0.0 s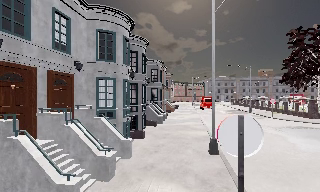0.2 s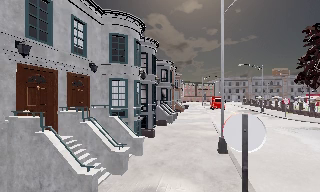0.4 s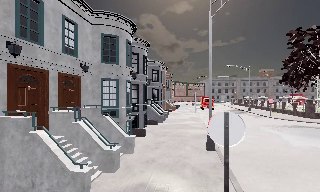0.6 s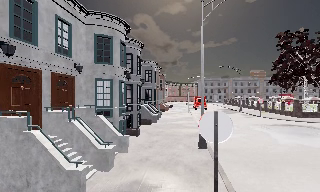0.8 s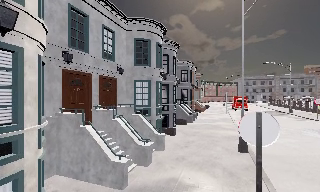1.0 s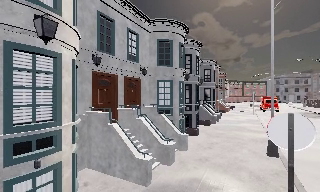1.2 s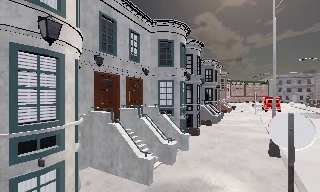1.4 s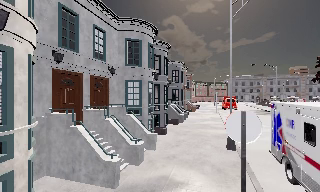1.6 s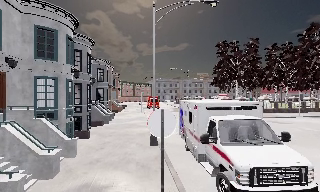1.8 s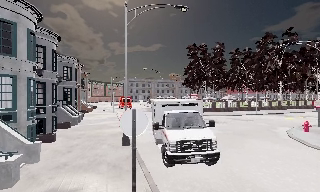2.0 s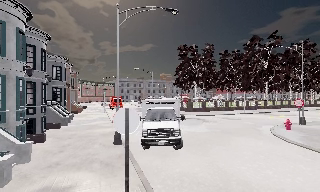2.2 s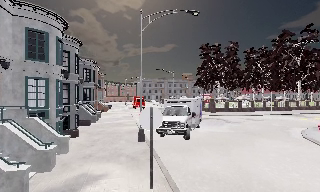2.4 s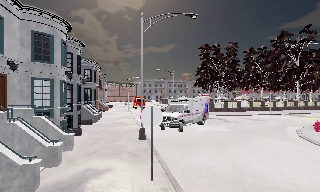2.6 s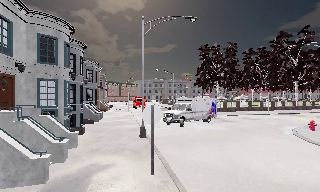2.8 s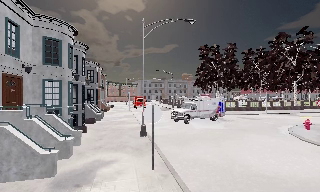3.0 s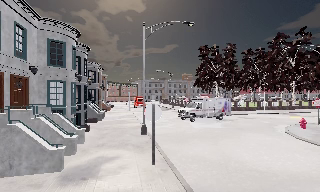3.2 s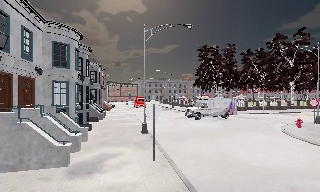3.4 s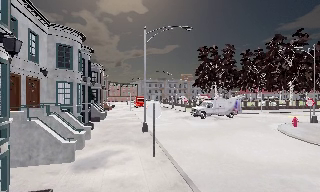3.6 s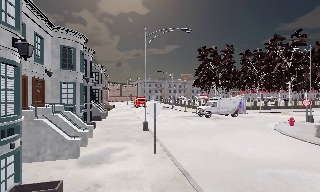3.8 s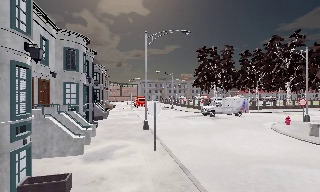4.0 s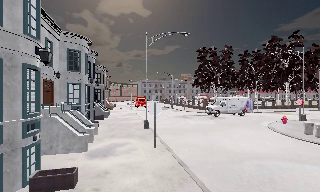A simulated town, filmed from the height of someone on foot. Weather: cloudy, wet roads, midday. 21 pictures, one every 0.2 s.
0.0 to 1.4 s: The camera travels backward, about 1 m, so what stands in front gets smaller. It loses speed.
1.4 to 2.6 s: The camera swings to its right by about 30 degrees, and the scene slides to the left. It travels backward, about 1.5 m. It gains speed.
2.6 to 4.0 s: The camera travels backward, about 2.5 m, so what stands in front gets smaller.
The film runs backward here.
